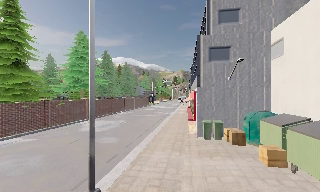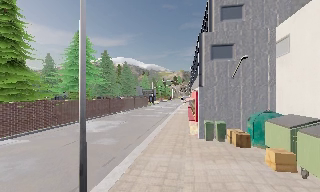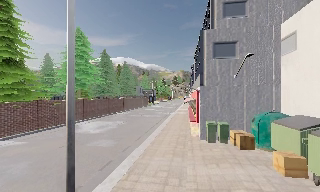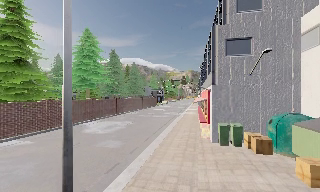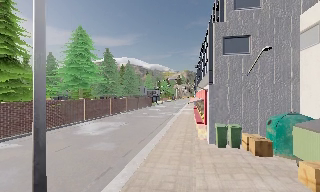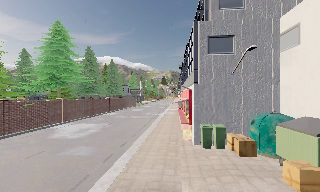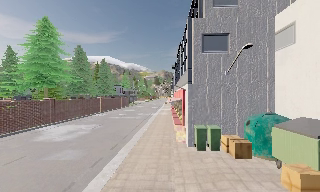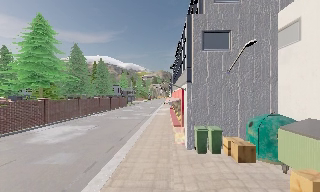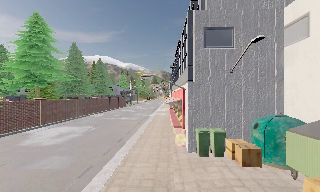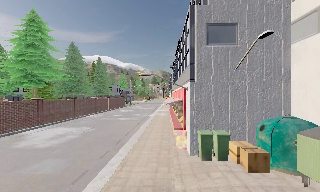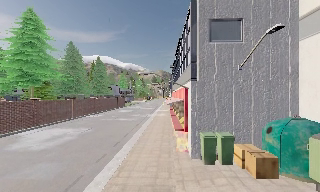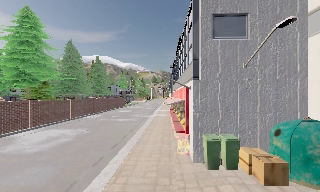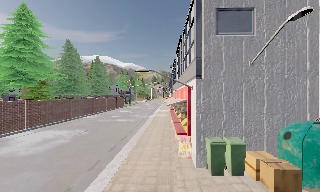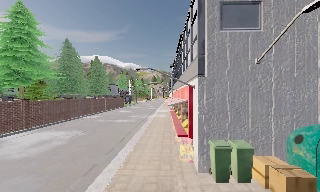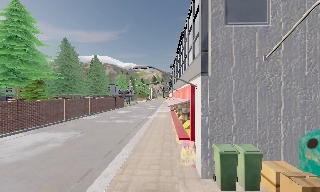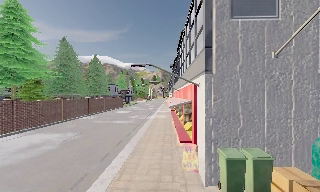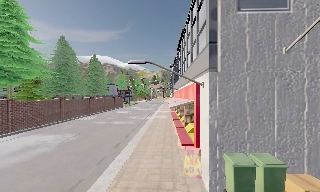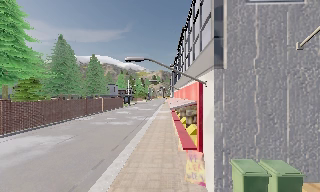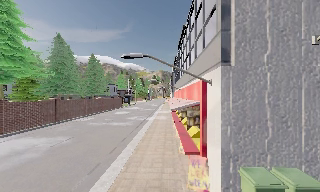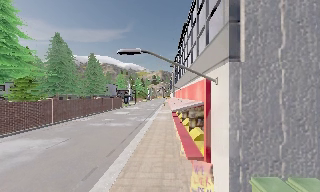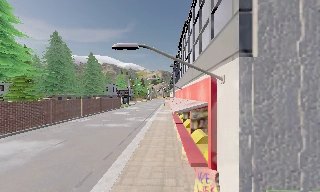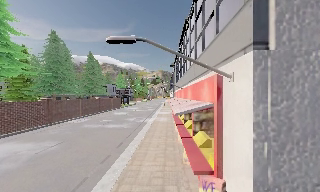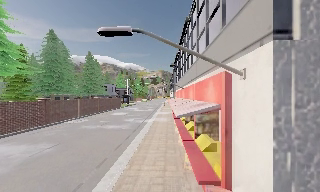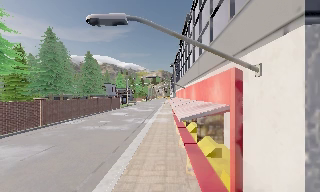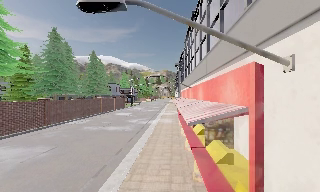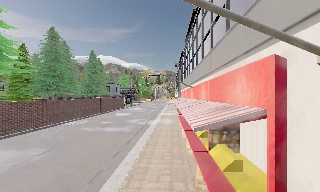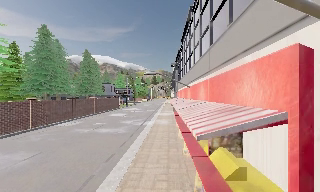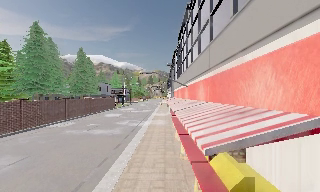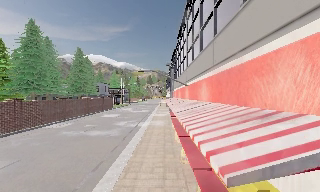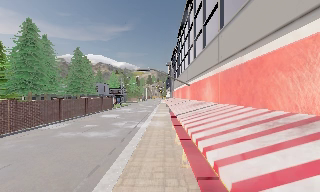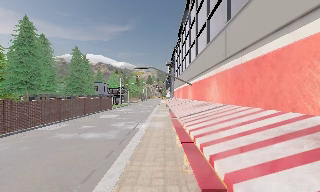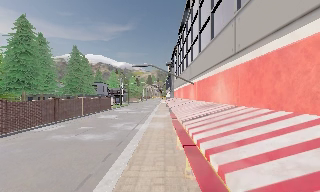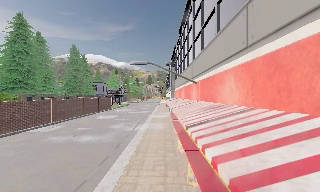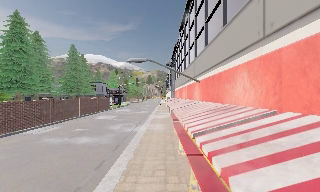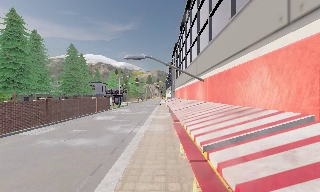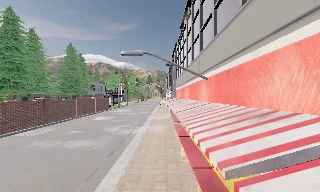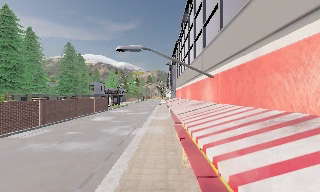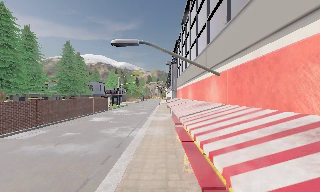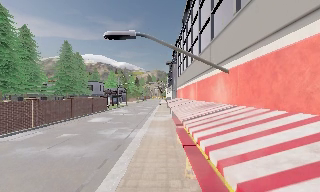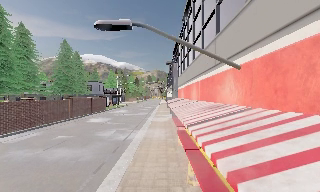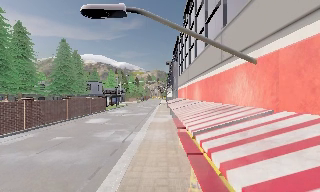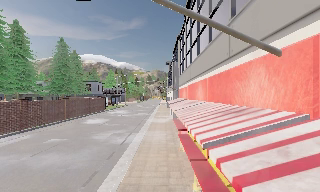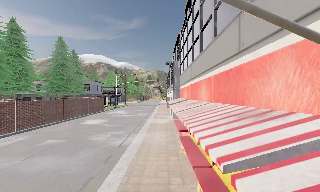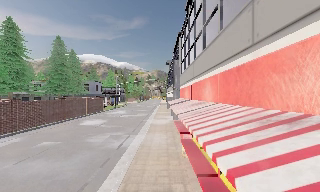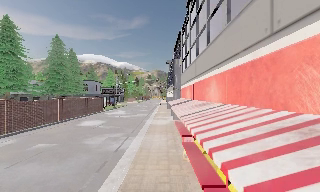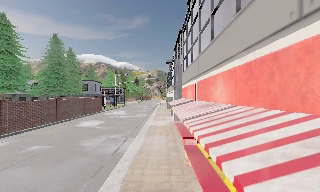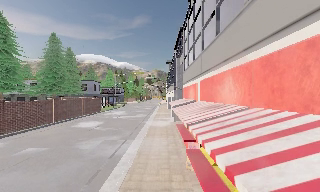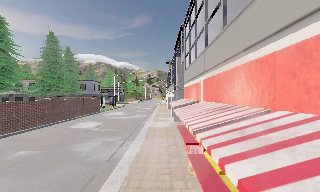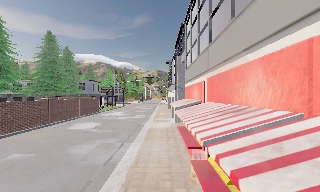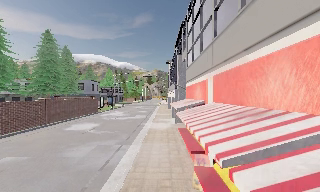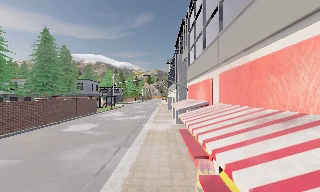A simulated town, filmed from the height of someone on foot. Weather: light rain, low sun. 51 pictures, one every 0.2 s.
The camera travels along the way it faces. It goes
forward.
0.0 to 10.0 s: The camera travels forward, about 19 m, so what stands in front looms larger.
The film runs forward here.
